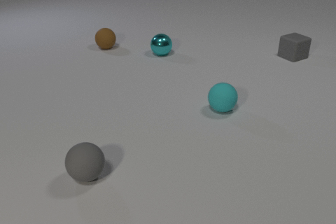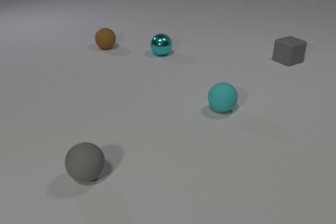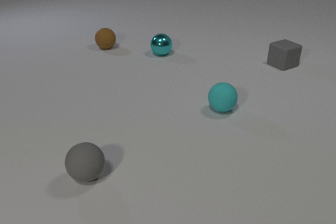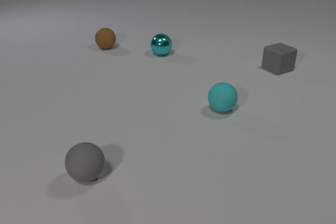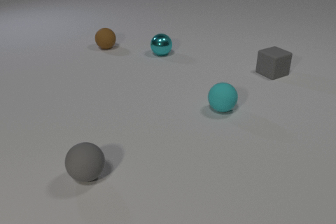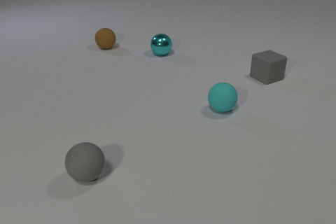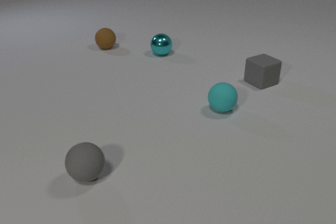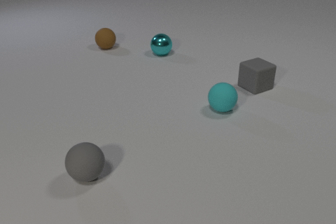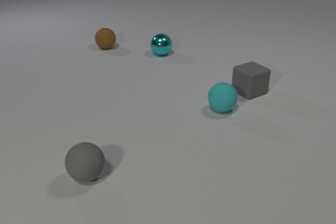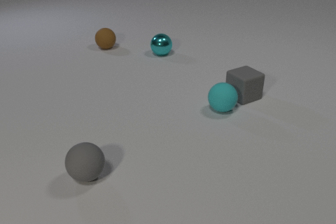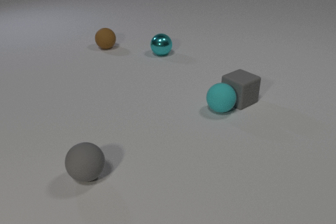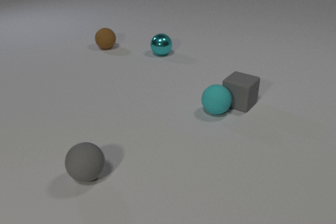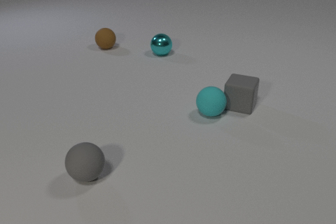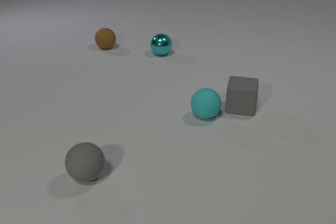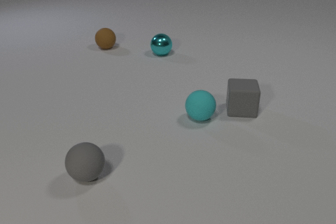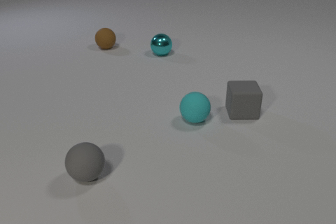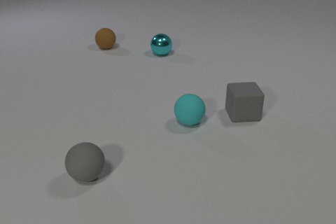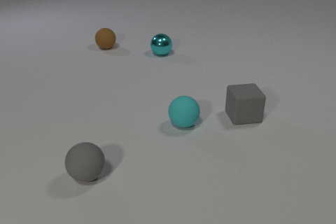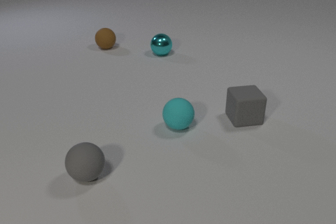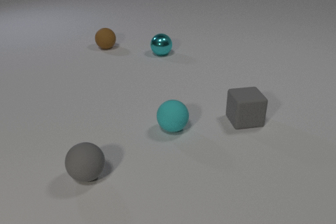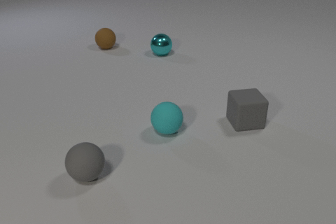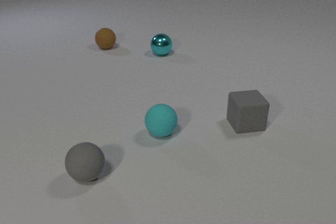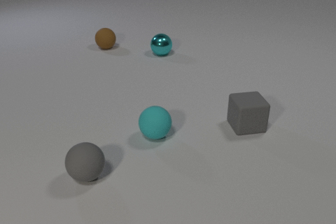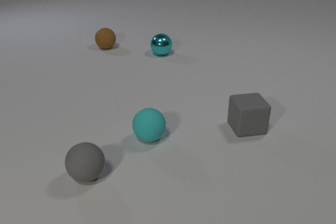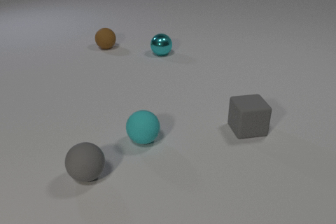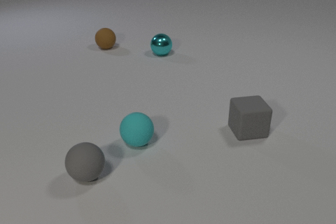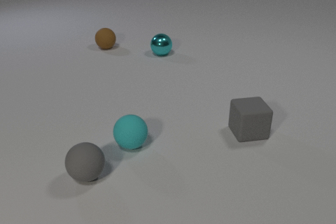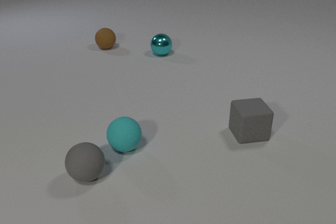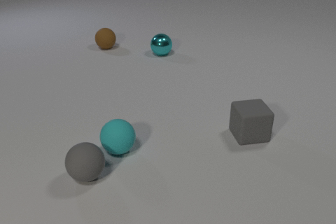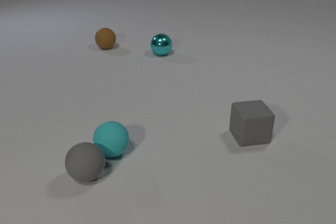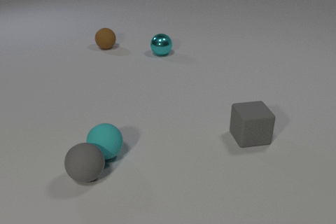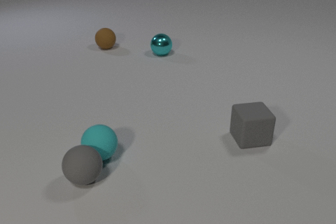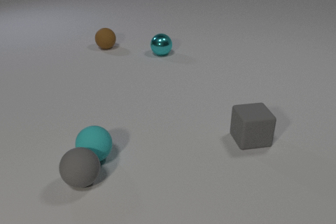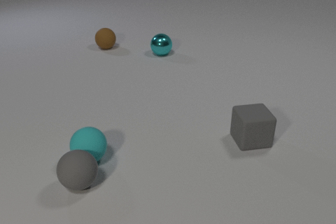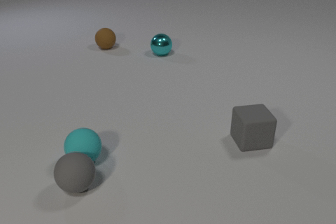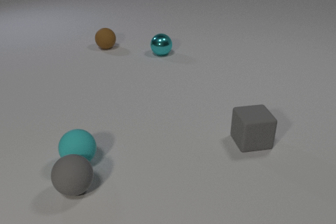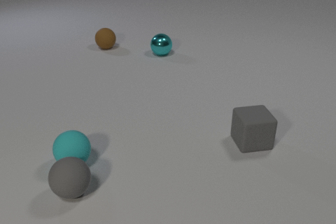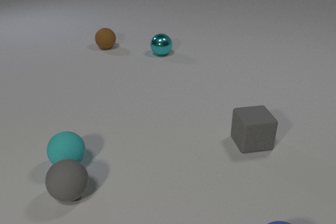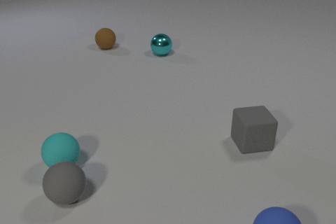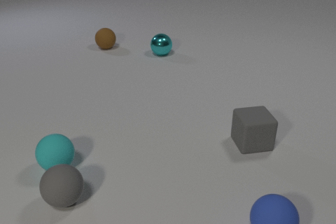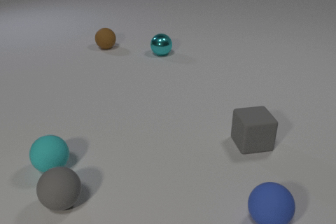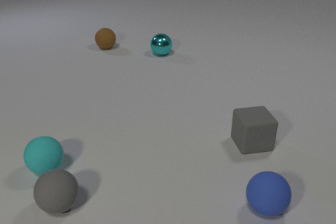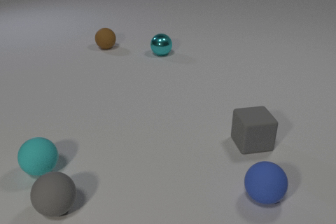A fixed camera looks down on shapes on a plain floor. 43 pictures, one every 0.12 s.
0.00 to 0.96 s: The gray rubber cube slides toward the camera.
0.96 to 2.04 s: The gray rubber cube slides toward the camera, spins counterclockwise seen from above by about 75 degrees, its near face sliding to the right. The cyan rubber sphere rolls to the left and toward the camera. The gray rubber cube and the cyan rubber sphere collide.
2.04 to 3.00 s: The gray rubber cube slides toward the camera. The cyan rubber sphere rolls to the left and toward the camera.
3.00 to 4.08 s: The gray rubber cube slides toward the camera. The cyan rubber sphere rolls to the left and toward the camera. The gray rubber sphere rolls toward the camera and to the left. The cyan rubber sphere and the gray rubber sphere collide.
4.08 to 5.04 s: The cyan rubber sphere rolls to the left. The blue rubber sphere comes in at the bottom edge, rolls away from the camera. The gray rubber sphere rolls toward the camera and to the left.
Are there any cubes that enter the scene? no.
How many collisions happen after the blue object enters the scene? 0.
Are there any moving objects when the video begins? yes.
